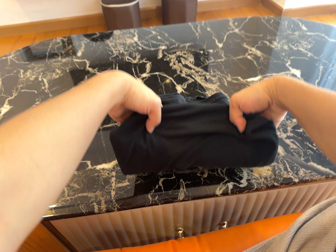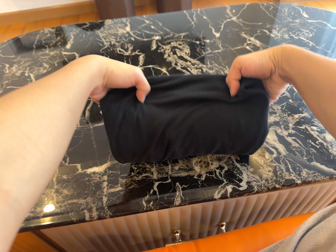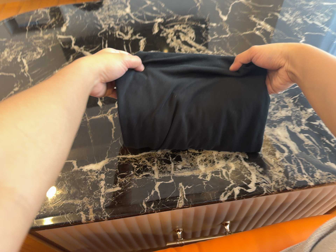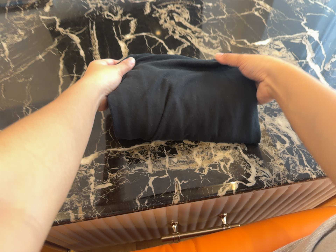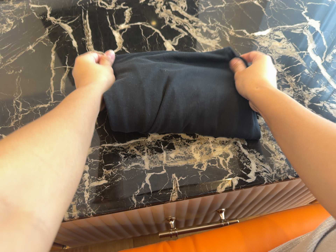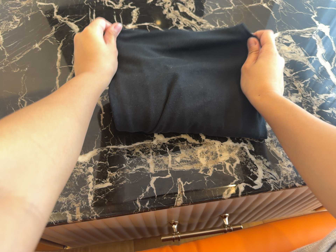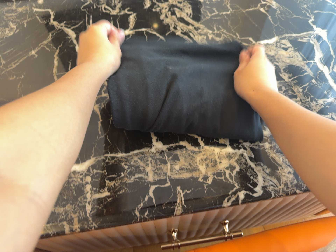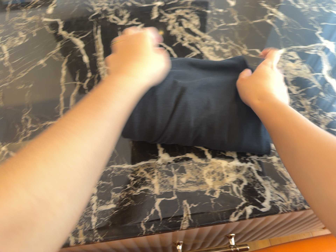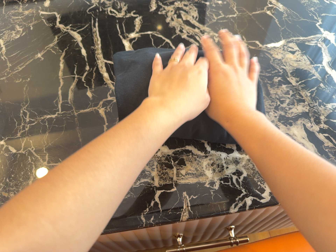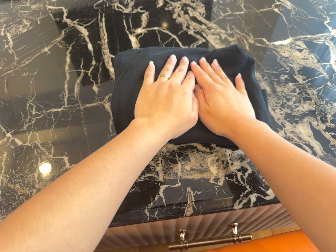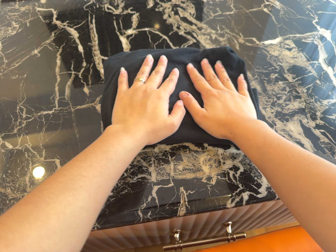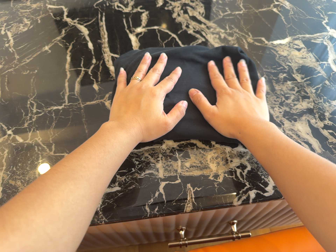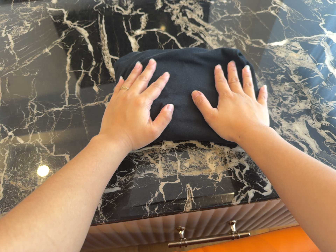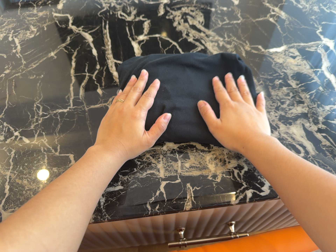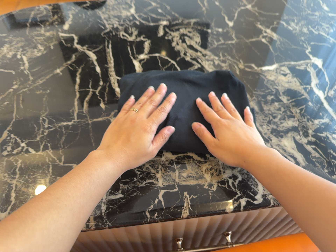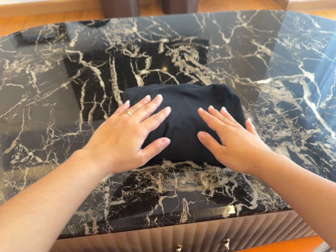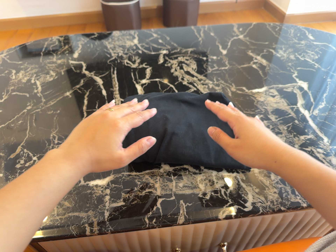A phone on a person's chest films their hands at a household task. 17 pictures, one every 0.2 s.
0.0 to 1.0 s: The camera travels forward and toward the top of its view, about 14 cm, so what stands in front looms larger. Its aim tips toward the bottom of its view by about 10 degrees.
1.0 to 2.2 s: The camera shifts only a little, or ends up much as it began.
2.2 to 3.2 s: The camera travels backward, about 9 cm, so what stands in front gets smaller. Its aim tips toward the top of its view by about 10 degrees, and the scene shifts downward.
The film runs forward here.
